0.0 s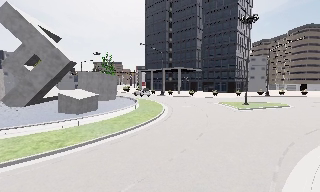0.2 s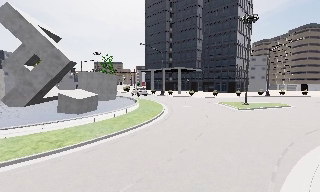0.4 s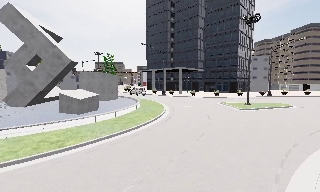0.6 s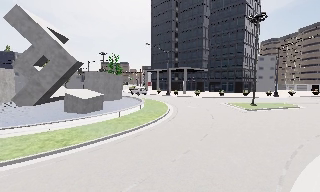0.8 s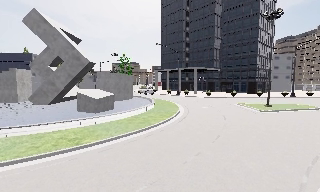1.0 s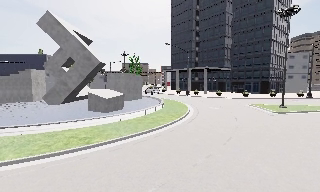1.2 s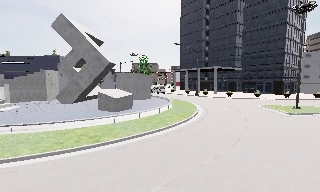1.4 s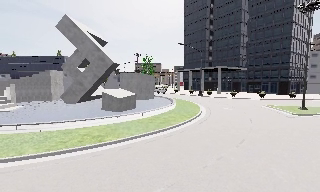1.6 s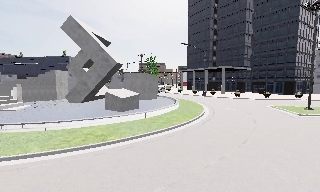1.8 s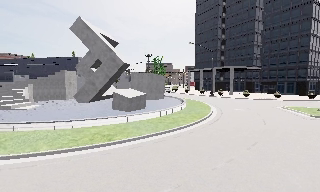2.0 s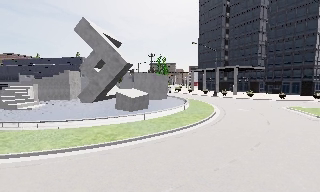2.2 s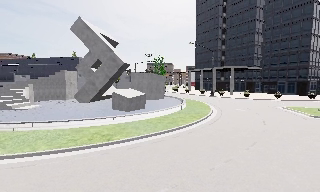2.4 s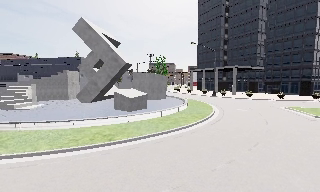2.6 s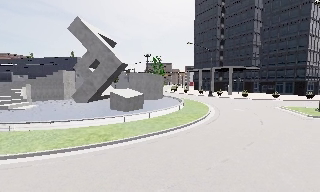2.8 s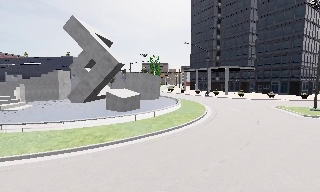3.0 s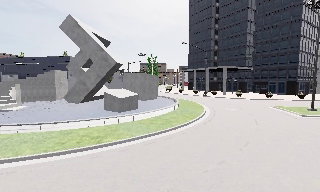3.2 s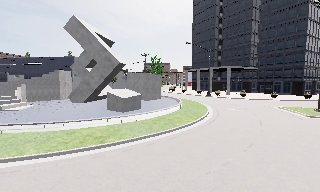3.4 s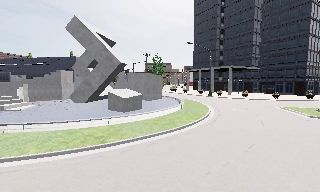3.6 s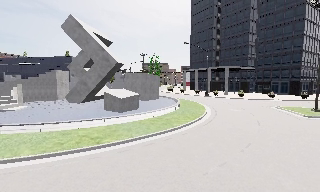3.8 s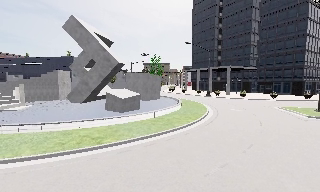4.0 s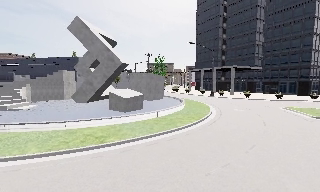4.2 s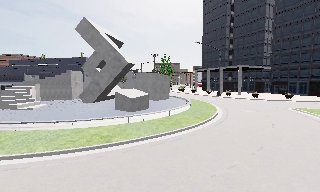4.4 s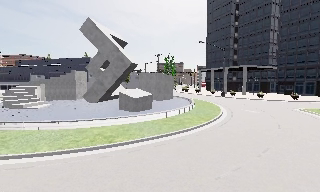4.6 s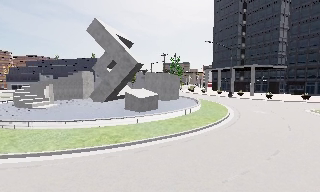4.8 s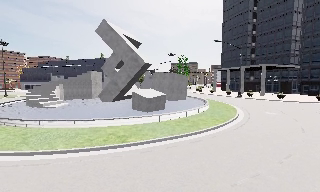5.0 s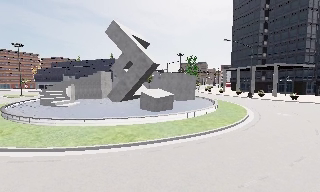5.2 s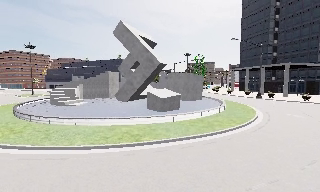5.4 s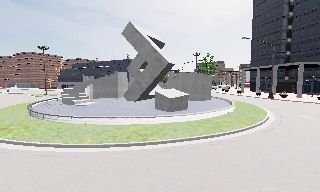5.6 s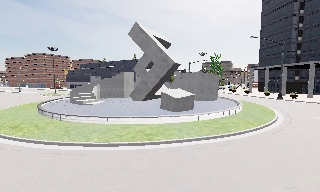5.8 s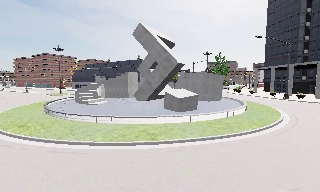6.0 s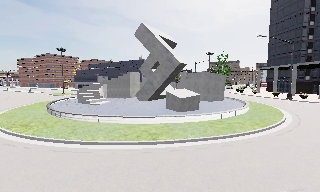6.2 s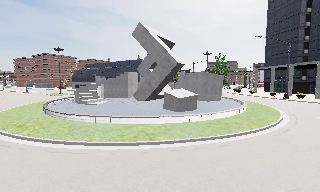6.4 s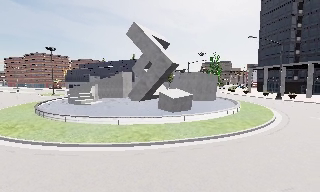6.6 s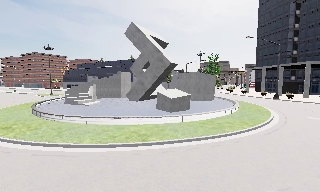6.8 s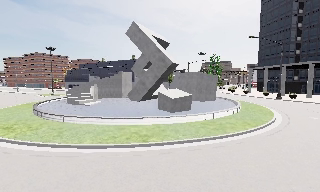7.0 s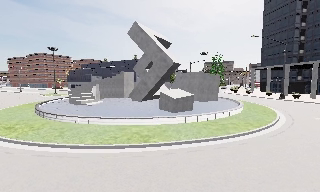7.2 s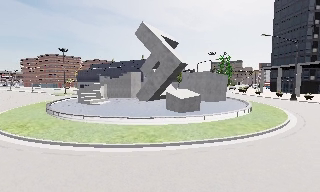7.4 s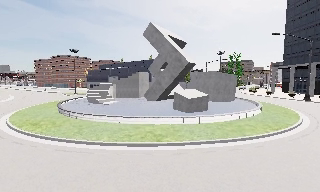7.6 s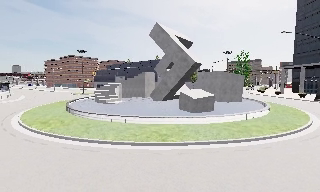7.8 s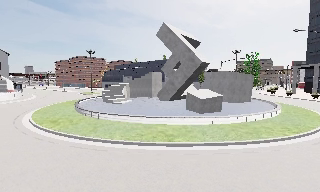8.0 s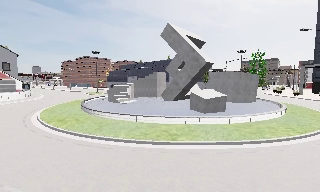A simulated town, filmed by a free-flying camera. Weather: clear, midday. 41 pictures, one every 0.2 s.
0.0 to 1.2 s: The camera pans to its left, which is counterclockwise from overhead, by about 10 degrees.
1.2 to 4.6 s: The camera swings to its left by about 10 degrees, and the scene slides to the right. It travels forward and to its right, about 1 m, so what stands in front looms larger.
4.6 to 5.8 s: The camera pans to its left, which is counterclockwise from overhead, by about 15 degrees.
5.8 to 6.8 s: The camera shifts only a little, or ends up much as it began.
6.8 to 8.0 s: The scene slides to the right, as the camera pans about 15 degrees to its left.
The film runs forward here.
